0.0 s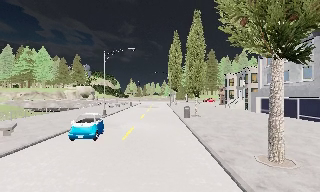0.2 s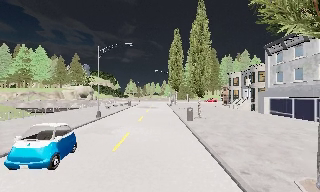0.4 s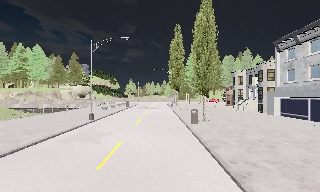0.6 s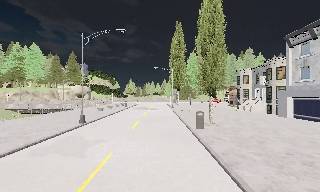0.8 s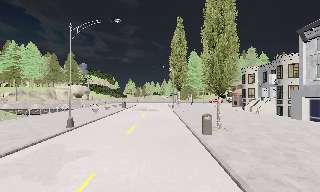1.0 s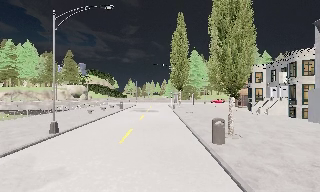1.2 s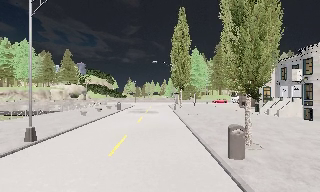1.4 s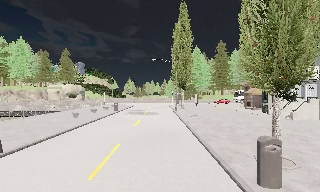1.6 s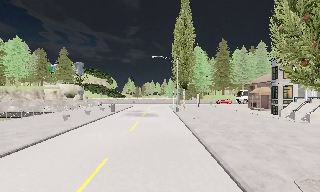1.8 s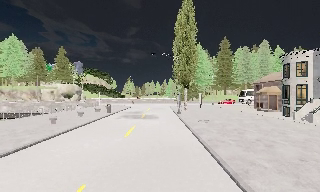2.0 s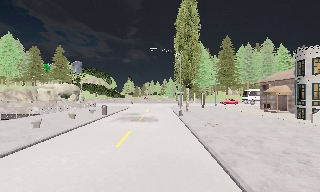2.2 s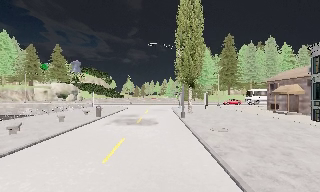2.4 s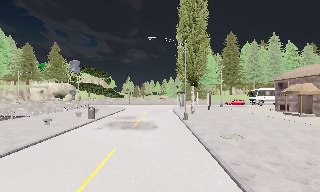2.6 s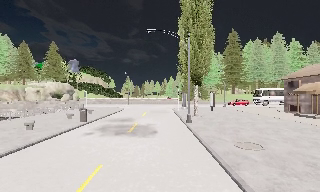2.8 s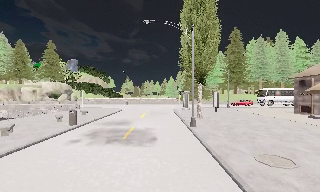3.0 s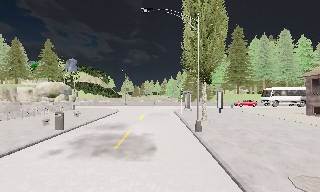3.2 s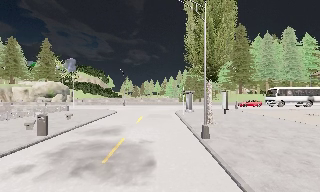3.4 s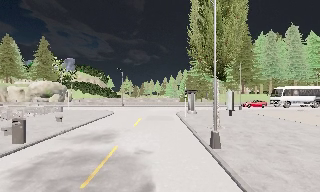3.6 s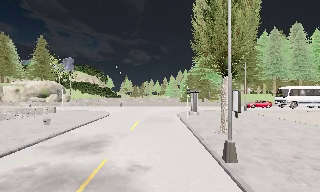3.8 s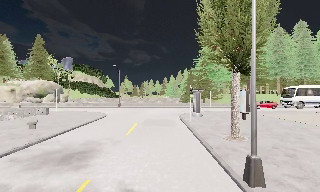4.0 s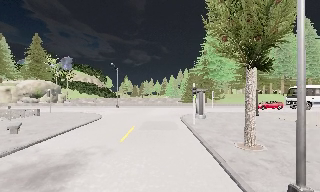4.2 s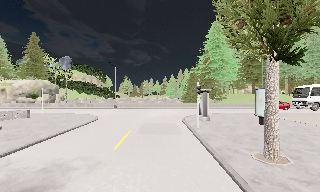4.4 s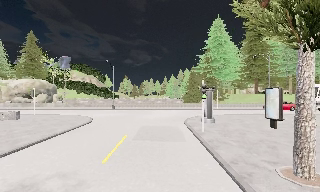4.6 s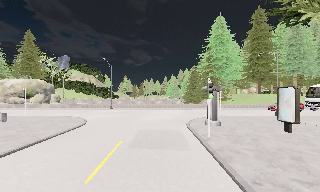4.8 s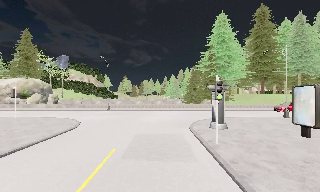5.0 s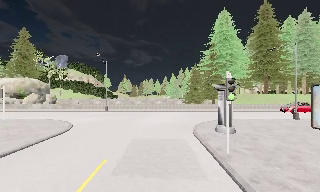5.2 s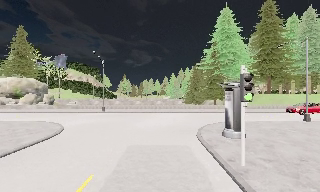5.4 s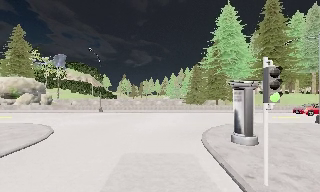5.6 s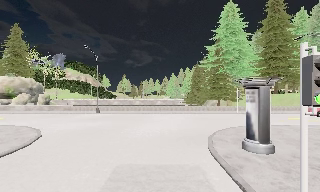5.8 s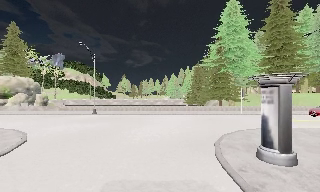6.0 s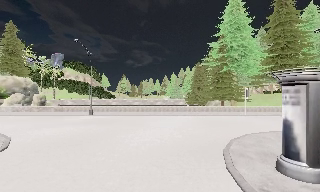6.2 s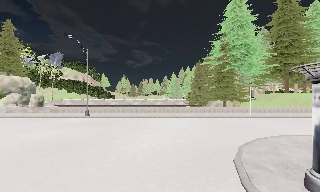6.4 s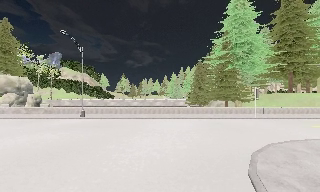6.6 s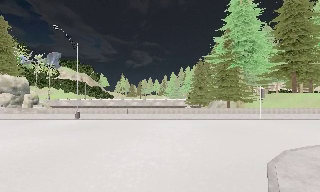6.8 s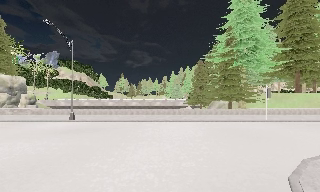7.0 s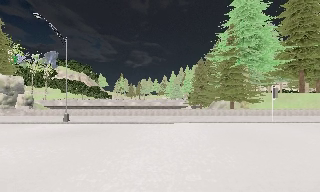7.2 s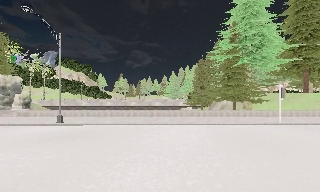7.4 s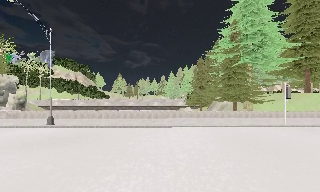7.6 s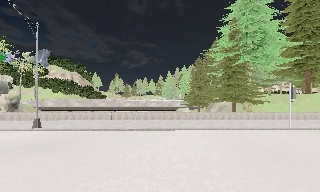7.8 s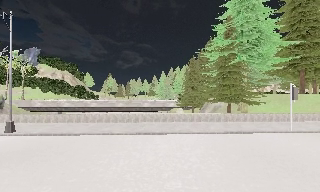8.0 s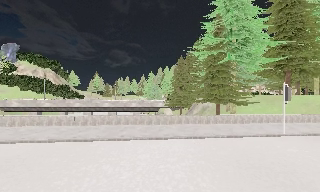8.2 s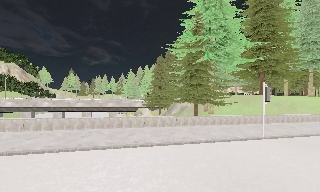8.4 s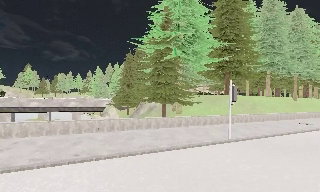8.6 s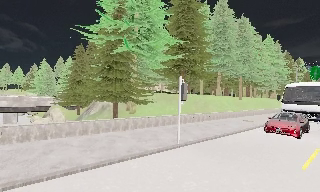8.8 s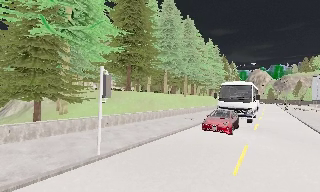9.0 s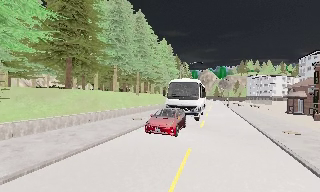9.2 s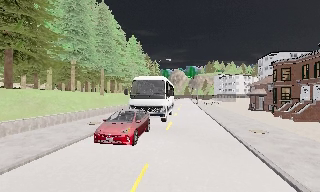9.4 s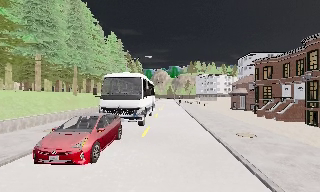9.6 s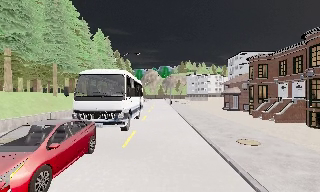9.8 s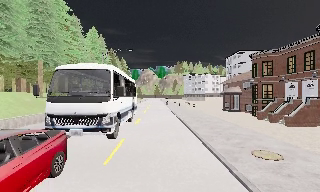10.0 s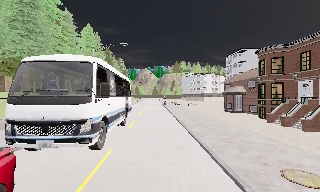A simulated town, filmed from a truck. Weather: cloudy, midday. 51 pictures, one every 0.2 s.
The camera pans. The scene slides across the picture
to the left.
The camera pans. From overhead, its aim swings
clockwise.
0.0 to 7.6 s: The camera travels forward, about 50 m, so what stands in front looms larger. It loses speed.
7.6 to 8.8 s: The scene slides to the left, as the camera pans about 55 degrees to its right. It travels forward and to its right, about 9 m. It gains speed.
8.8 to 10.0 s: The scene slides to the left, as the camera pans about 35 degrees to its right. It travels forward, about 11 m.
The film runs forward here.
